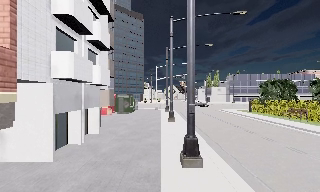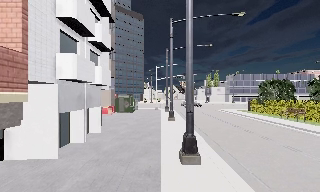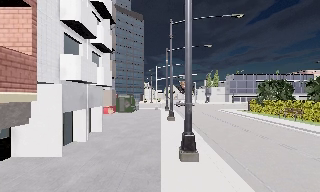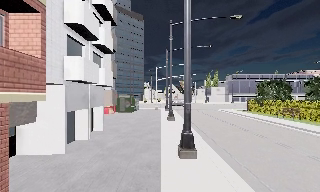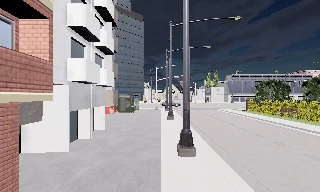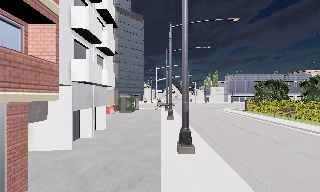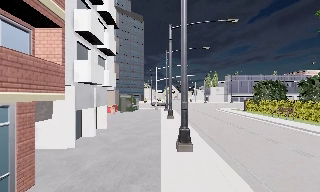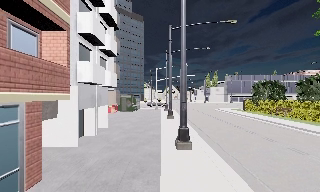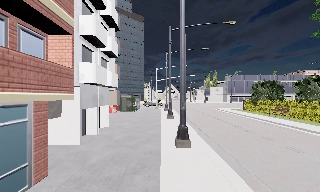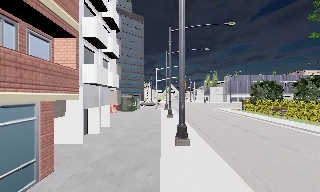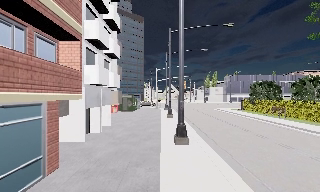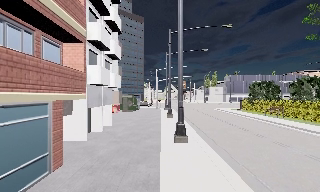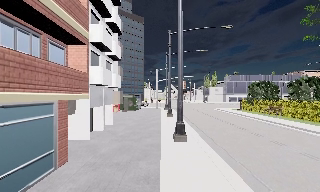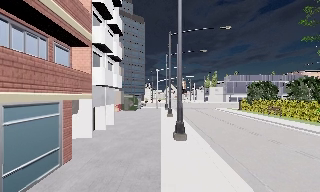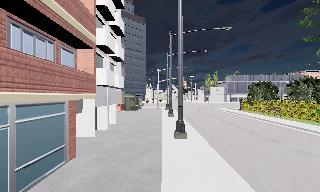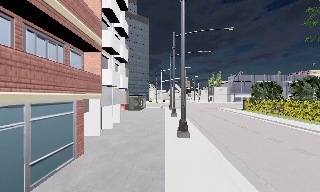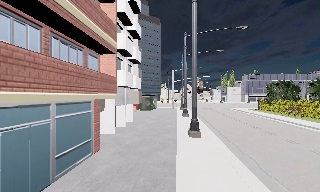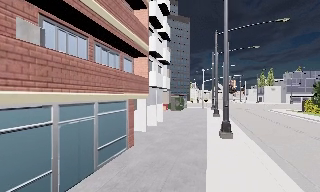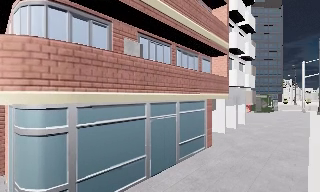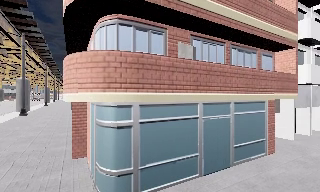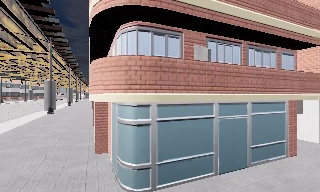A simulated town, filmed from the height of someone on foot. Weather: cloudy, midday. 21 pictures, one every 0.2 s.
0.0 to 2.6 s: The camera travels backward, about 3.5 m, so what stands in front gets smaller.
2.6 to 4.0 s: The camera pans to its left, which is counterclockwise from overhead, by about 65 degrees. It travels backward, about 2 m.
The film runs backward here.
